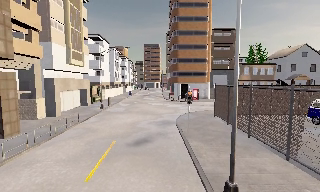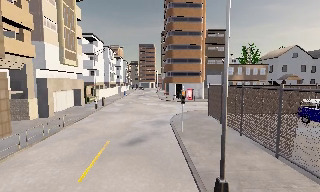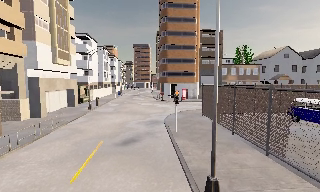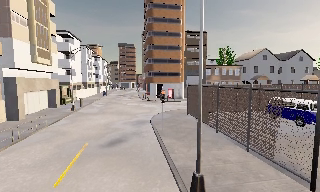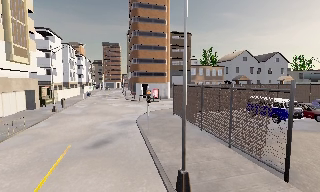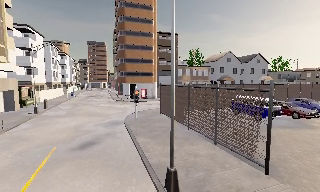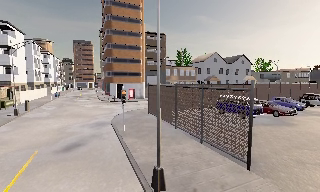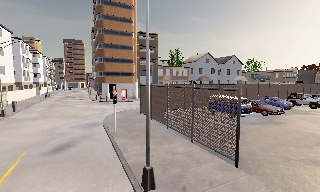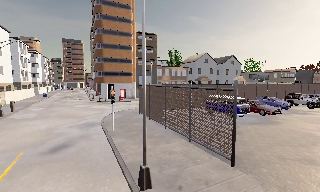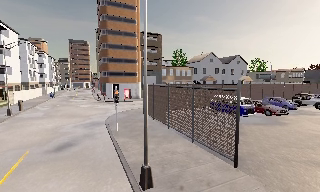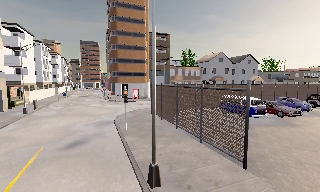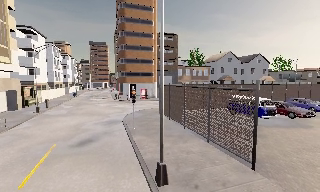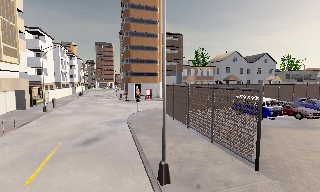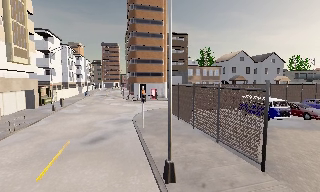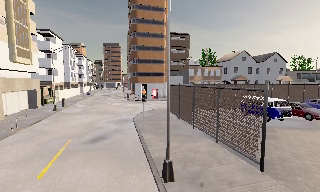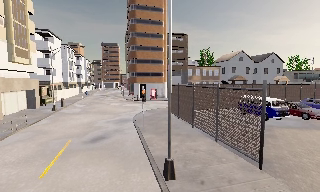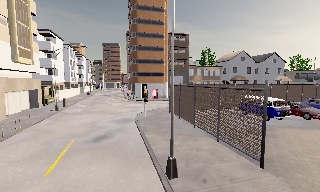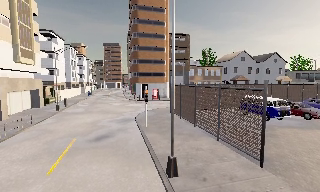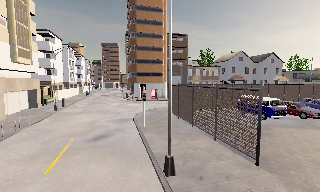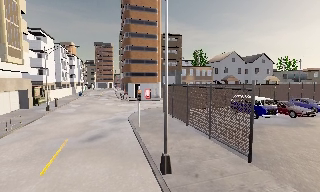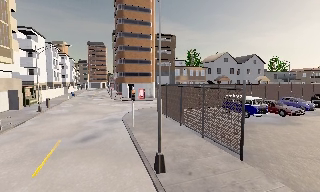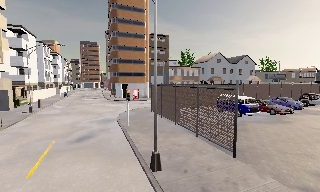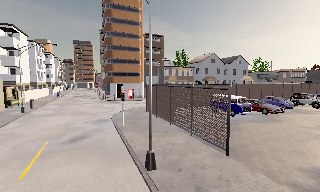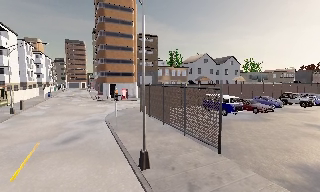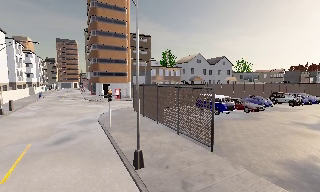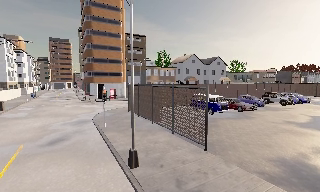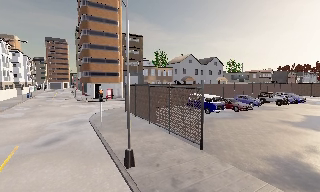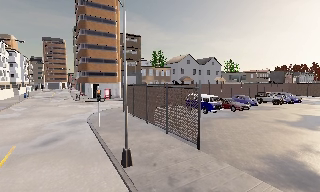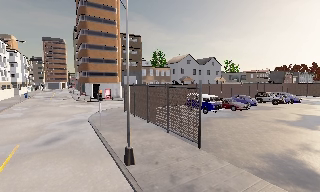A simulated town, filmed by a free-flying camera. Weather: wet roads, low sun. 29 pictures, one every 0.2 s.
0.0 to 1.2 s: The camera swings to its right by about 20 degrees, and the scene slides to the left.
1.2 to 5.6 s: The camera travels backward, about 1.5 m, so what stands in front gets smaller.
The film runs backward here.
